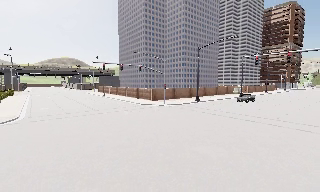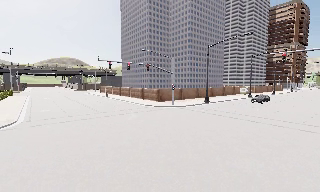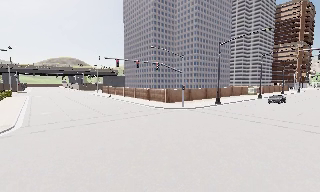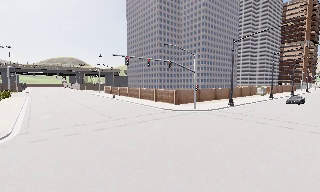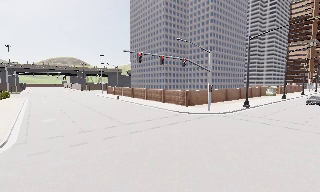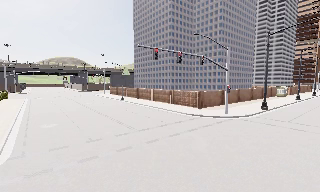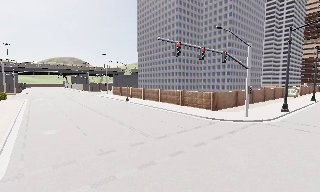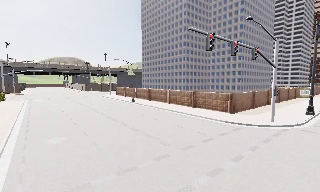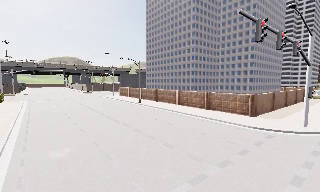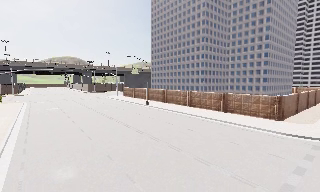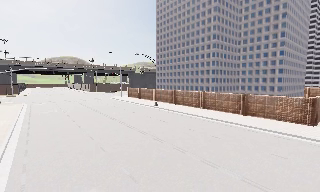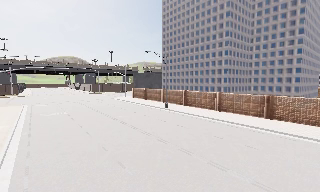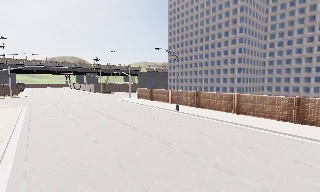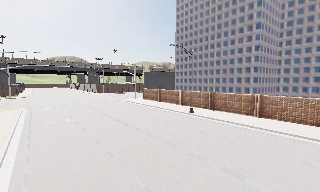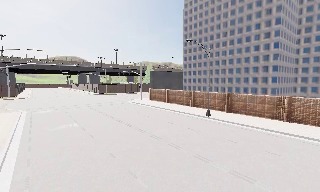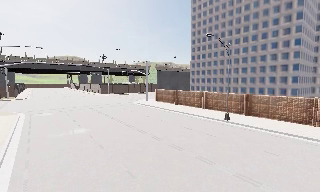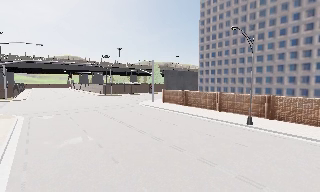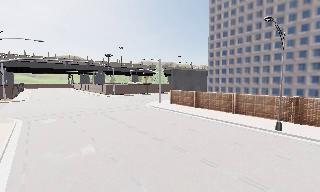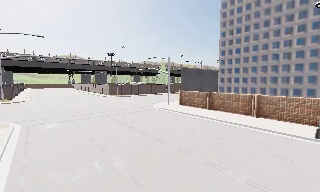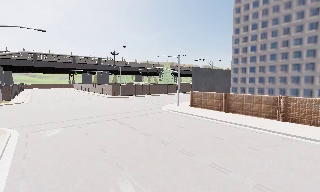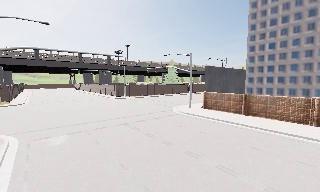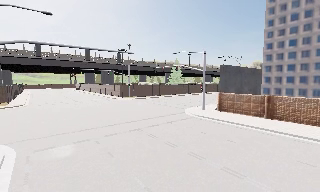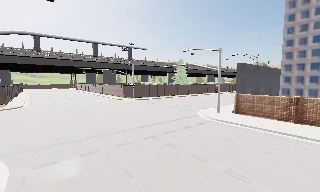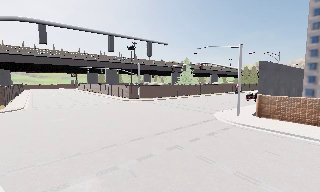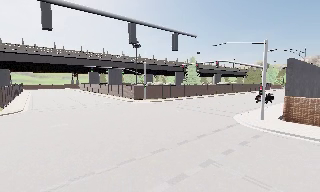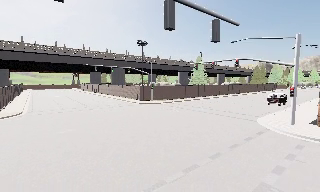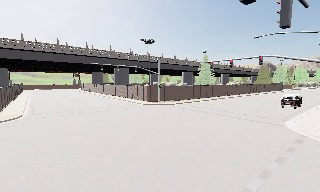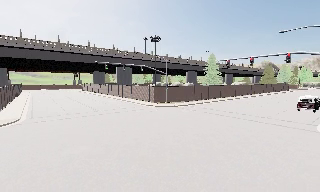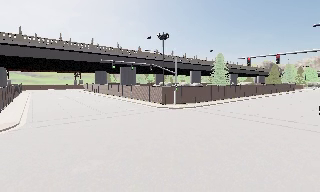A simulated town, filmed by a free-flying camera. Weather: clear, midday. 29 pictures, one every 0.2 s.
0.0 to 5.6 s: The camera travels forward and to its left, about 65 m, so what stands in front looms larger.
The film runs backward here.
